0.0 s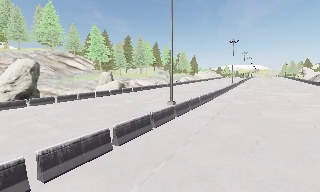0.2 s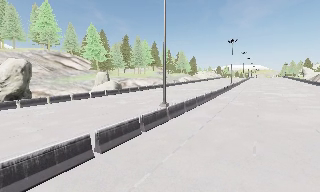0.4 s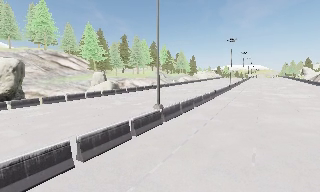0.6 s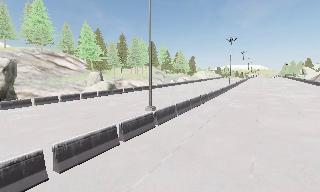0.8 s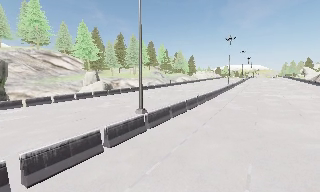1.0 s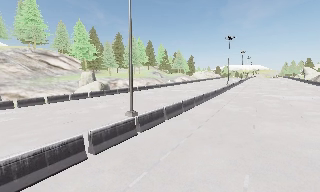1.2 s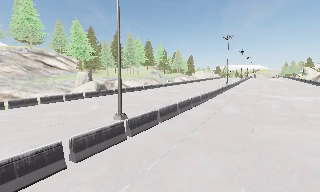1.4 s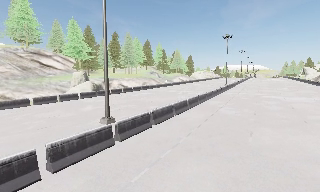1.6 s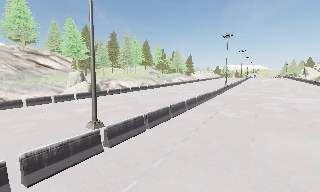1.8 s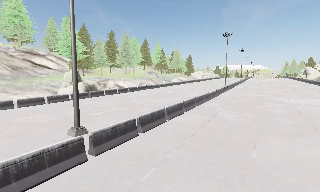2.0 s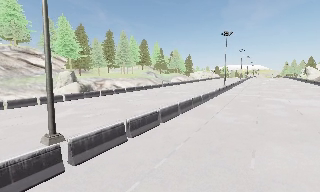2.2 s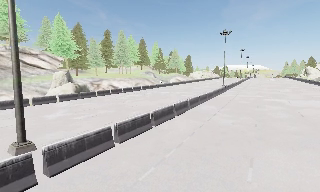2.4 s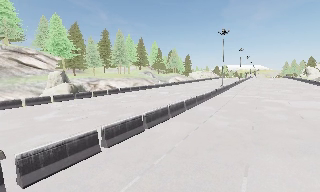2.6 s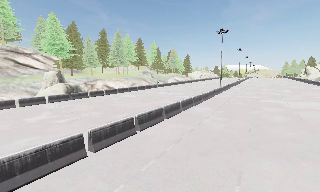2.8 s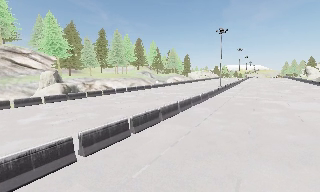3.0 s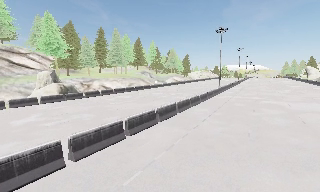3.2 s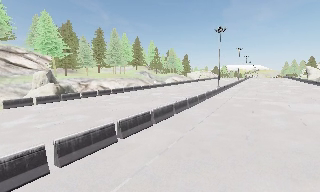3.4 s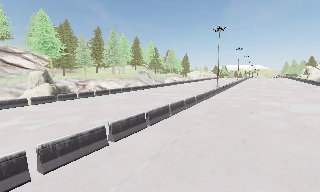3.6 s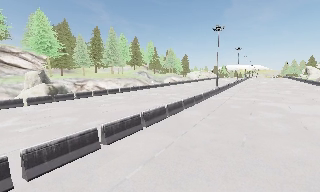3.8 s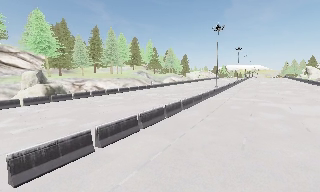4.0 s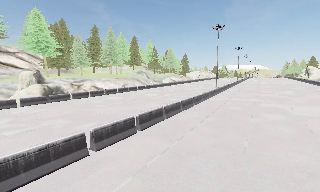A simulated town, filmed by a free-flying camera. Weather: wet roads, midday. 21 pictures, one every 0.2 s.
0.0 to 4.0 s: The camera travels forward and to its right, about 16 m, so what stands in front looms larger. It loses speed.
The film runs forward here.
